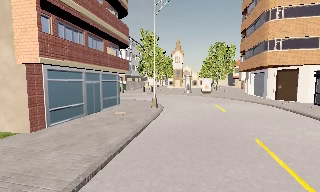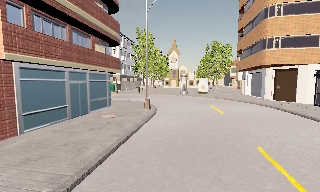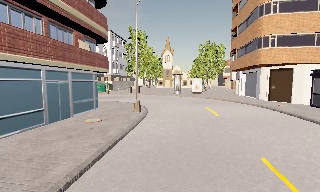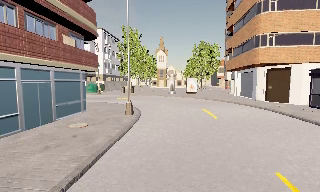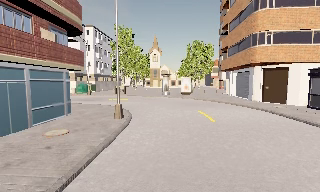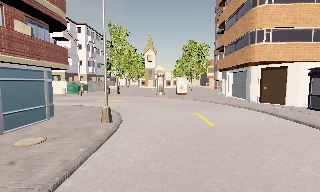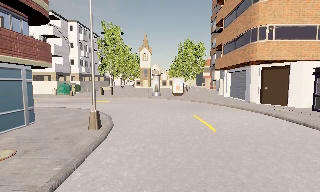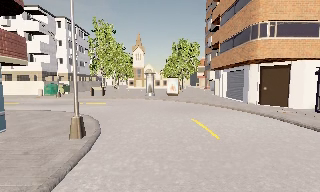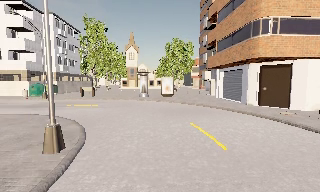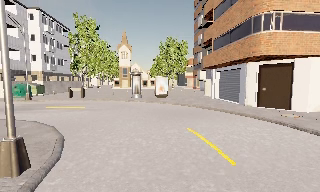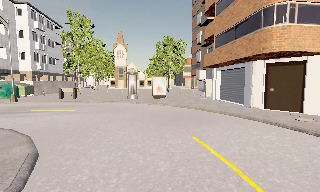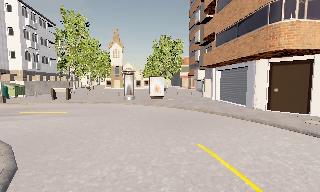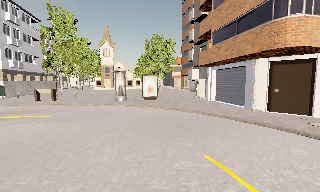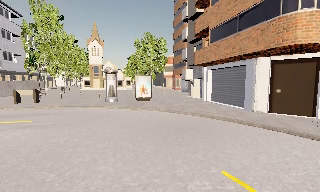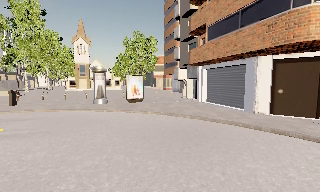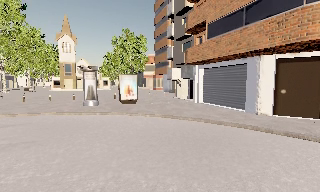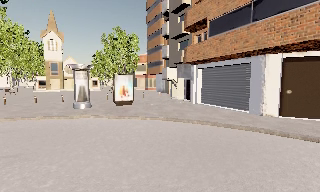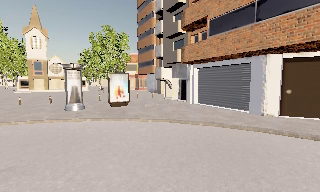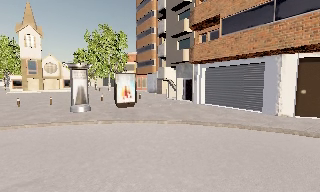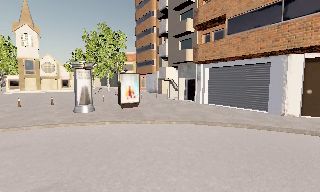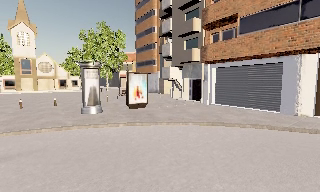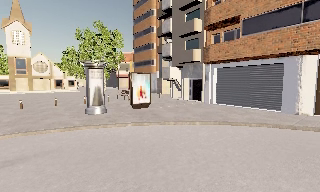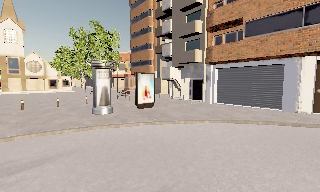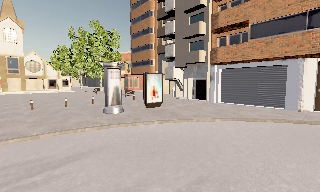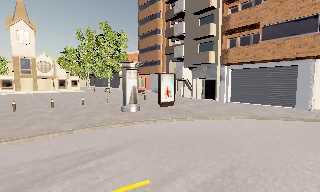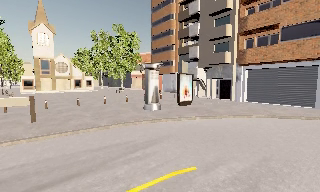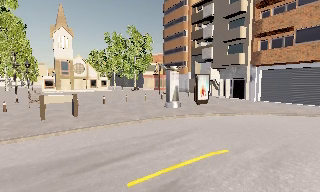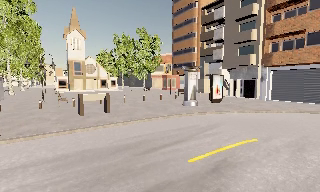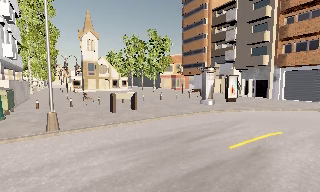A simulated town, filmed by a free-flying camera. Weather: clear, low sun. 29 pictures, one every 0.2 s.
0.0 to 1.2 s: The scene slides to the left, as the camera pans about 10 degrees to its right. It travels forward, about 4.5 m, so what stands in front looms larger.
1.2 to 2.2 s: The camera travels forward, about 4.5 m, so what stands in front looms larger.
2.2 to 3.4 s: The camera pans to its right, which is clockwise from overhead, by about 25 degrees. It travels forward and to its left, about 5 m, so what stands in front looms larger.
3.4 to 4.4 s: The camera travels to its left, about 4 m.
4.4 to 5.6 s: The camera travels to its left and backward, about 7 m, so close, fixed things drift to the right. It gains speed.
The film runs backward here.
